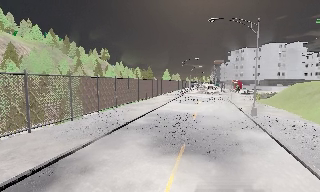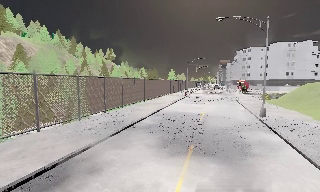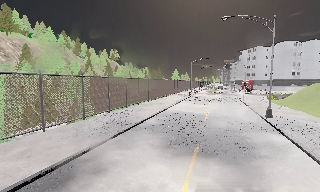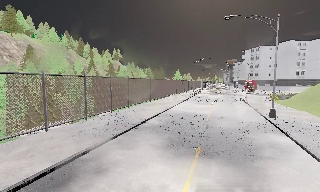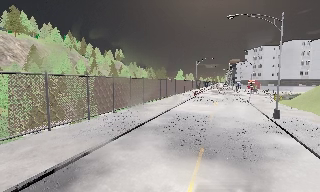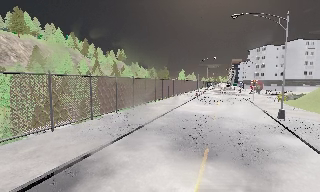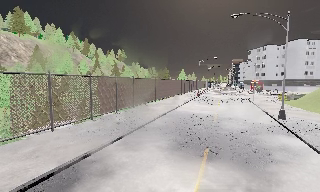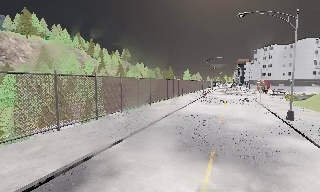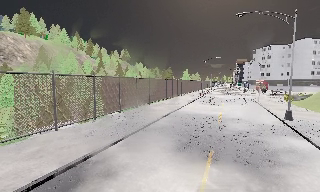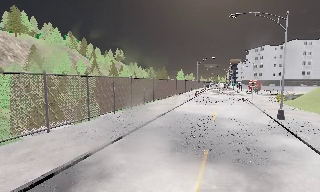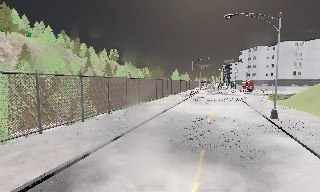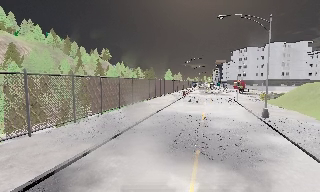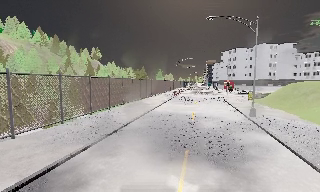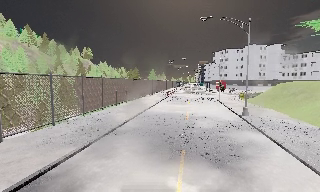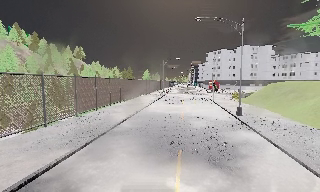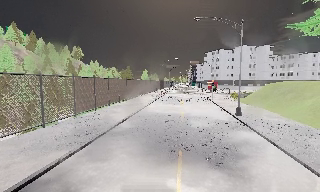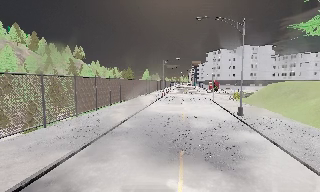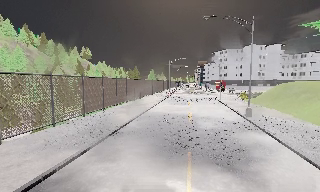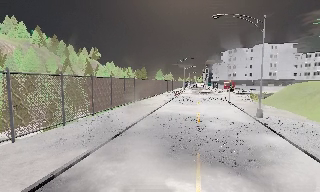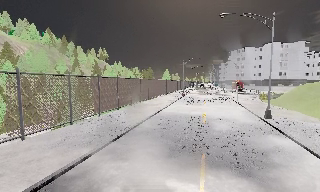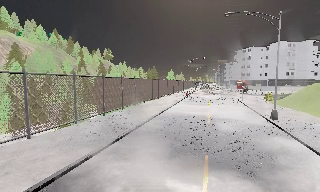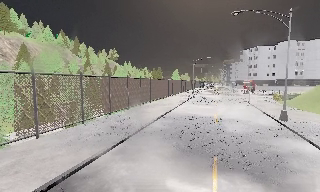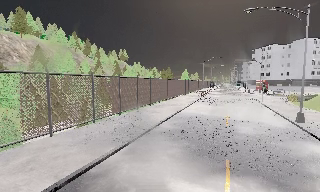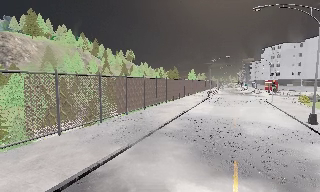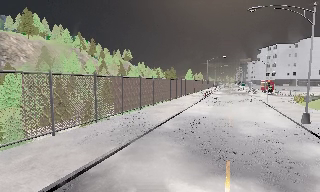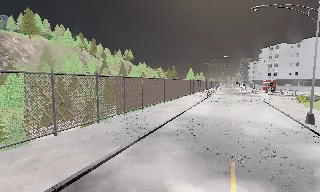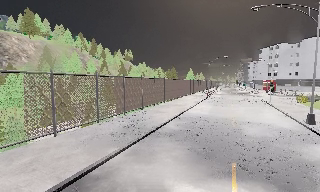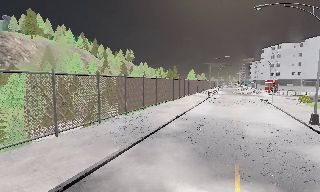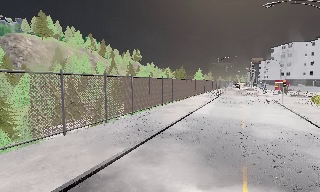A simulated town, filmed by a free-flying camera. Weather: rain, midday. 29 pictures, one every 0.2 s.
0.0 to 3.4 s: The camera travels forward and to its left, about 1 m, so what stands in front looms larger.
3.4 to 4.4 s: The camera swings to its left by about 10 degrees, and the scene slides to the right.
4.4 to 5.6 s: The camera shifts only a little, or ends up much as it began.
The film runs forward here.
